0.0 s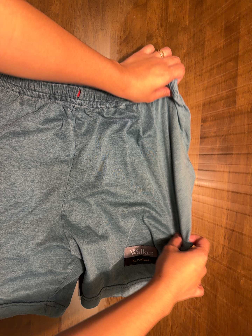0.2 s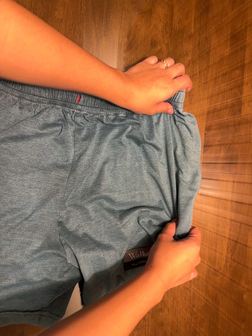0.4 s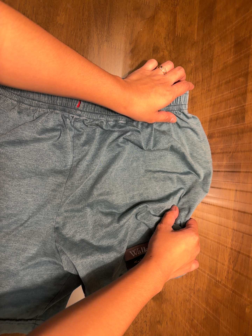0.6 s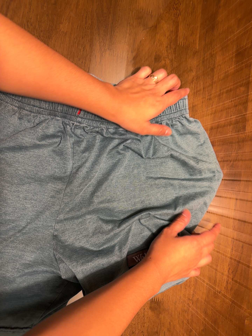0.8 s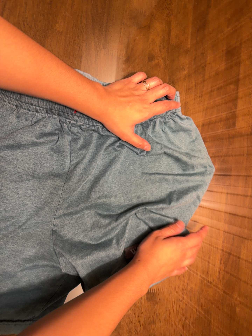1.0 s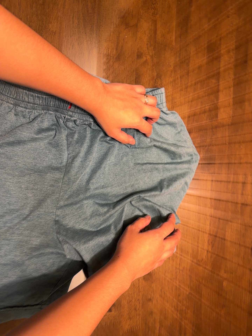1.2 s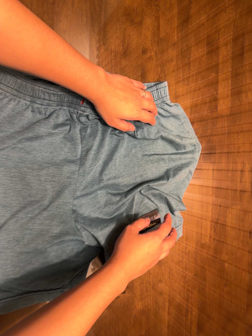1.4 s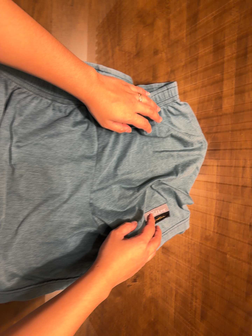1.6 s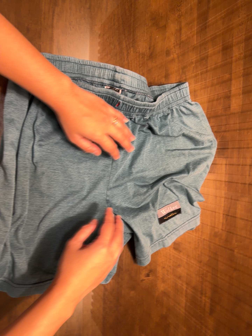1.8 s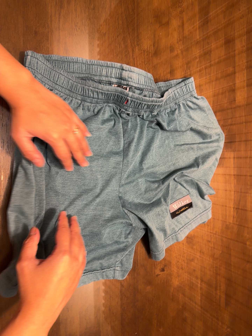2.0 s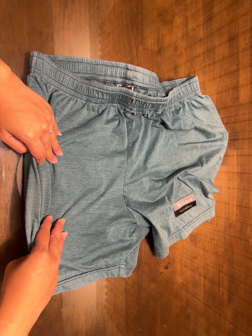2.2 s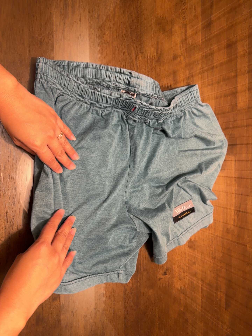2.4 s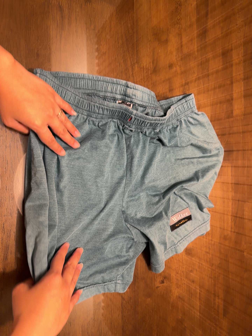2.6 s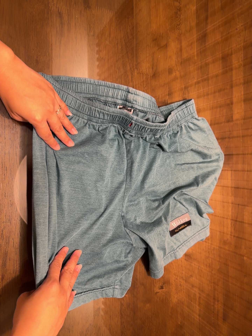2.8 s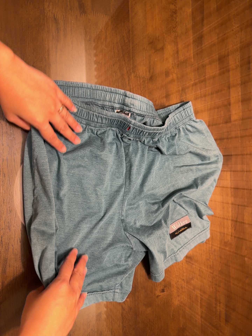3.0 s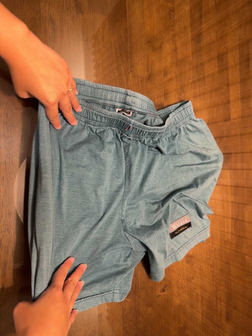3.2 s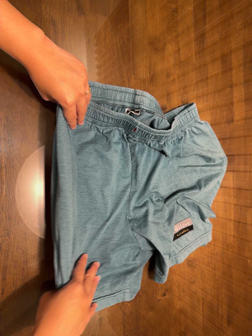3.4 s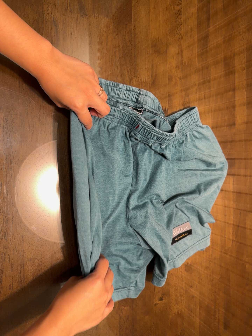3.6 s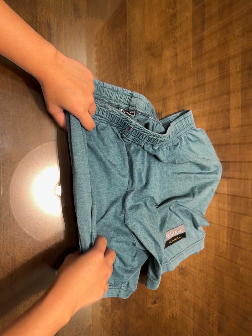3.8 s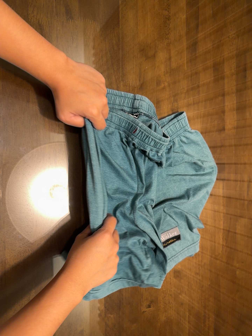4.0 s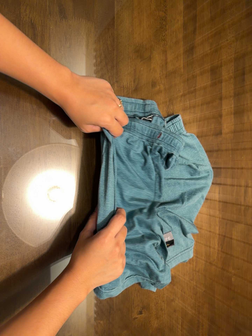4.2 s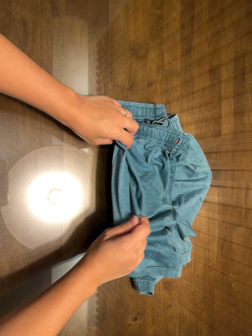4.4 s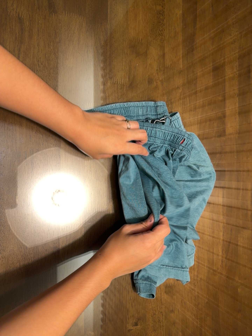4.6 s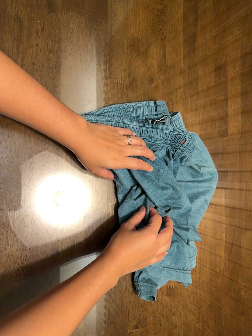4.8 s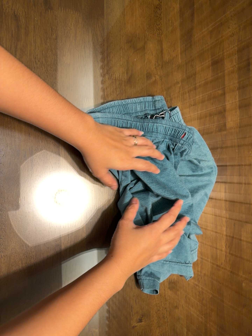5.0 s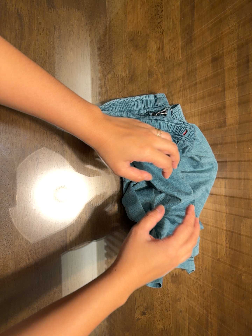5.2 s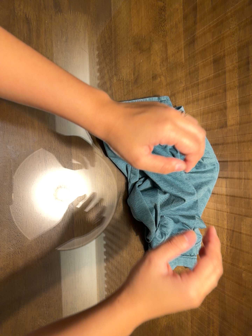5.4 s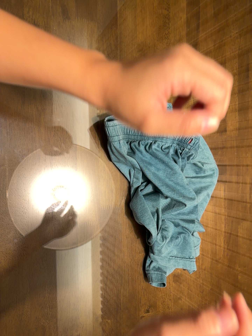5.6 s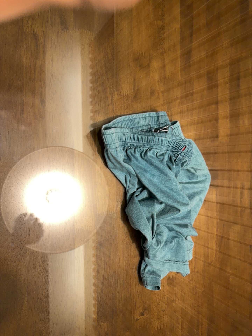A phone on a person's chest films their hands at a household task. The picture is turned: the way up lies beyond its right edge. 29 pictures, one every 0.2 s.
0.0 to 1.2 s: The camera shifts only a little, or ends up much as it began.
1.2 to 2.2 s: The camera travels to its left and backward, about 10 cm, so close, fixed things drift to the right.
2.2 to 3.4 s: The camera travels toward the top of its view, about 6 cm, so close, fixed things drift downward.
3.4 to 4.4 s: The camera travels to its right, about 8 cm, so close, fixed things drift to the left.
4.4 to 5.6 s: The camera shifts only a little, or ends up much as it began.
The film runs backward here.
